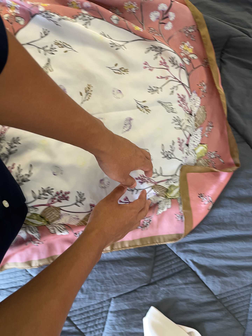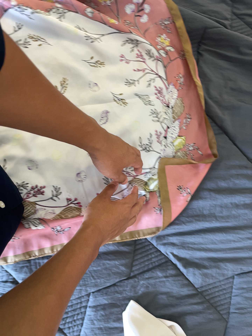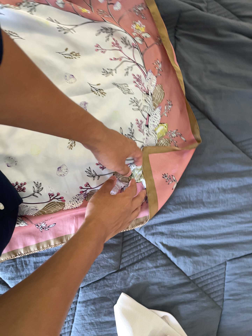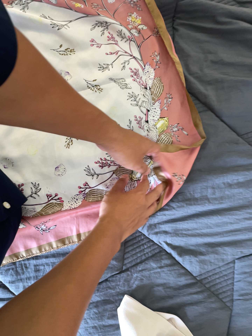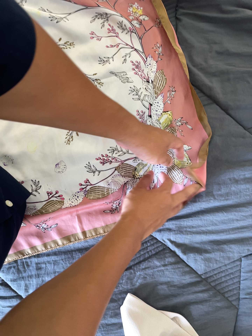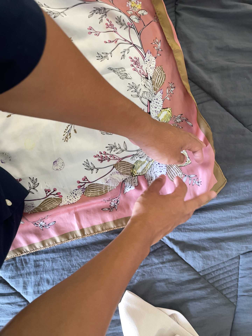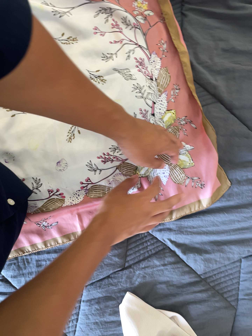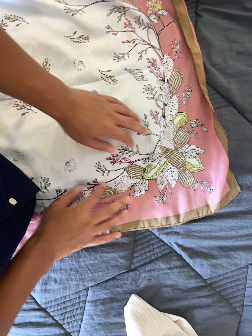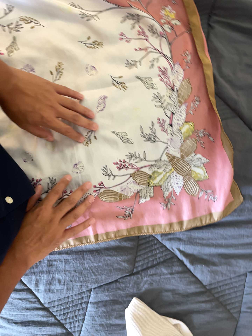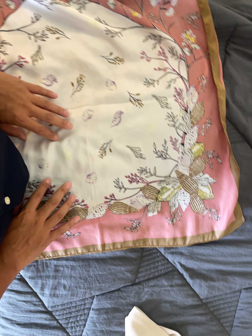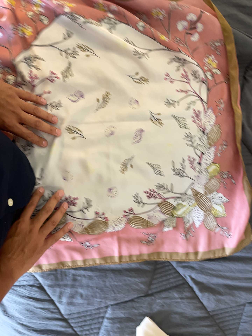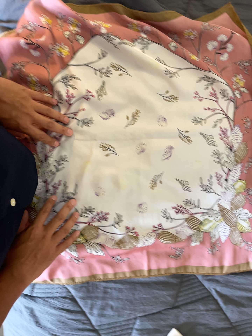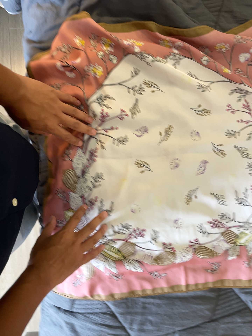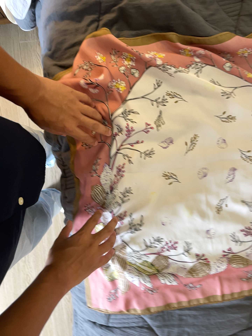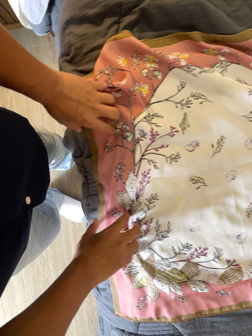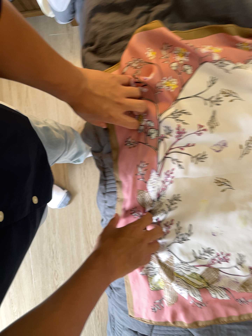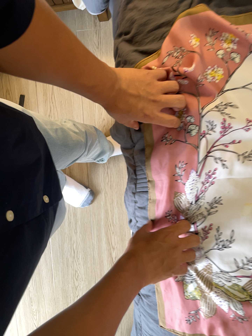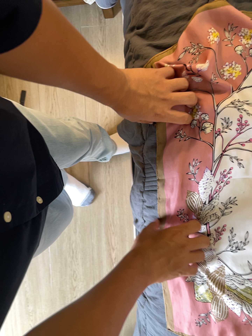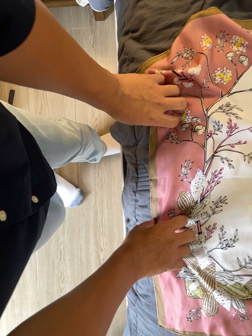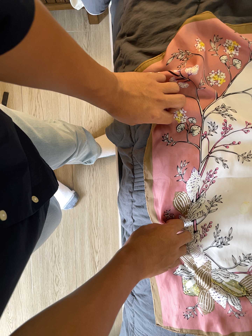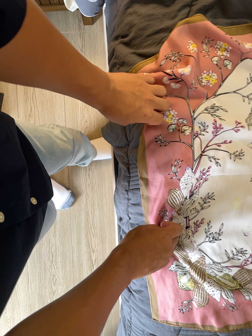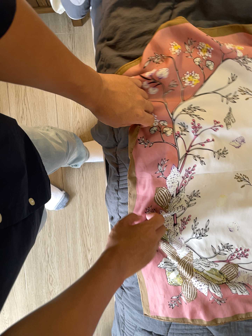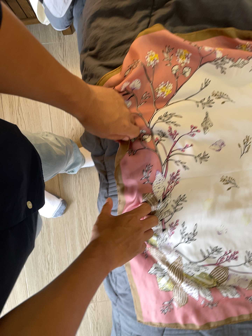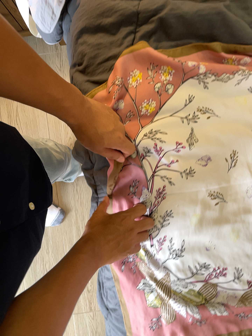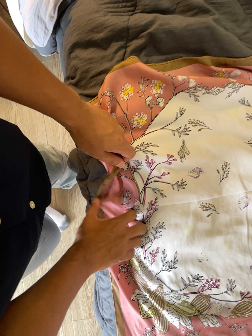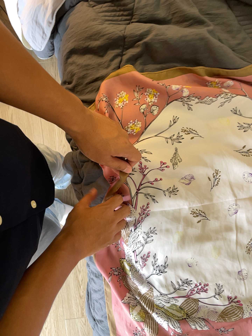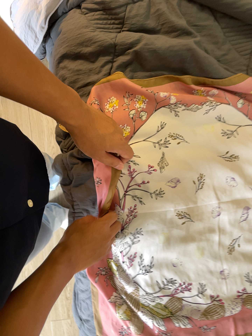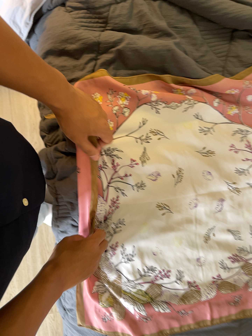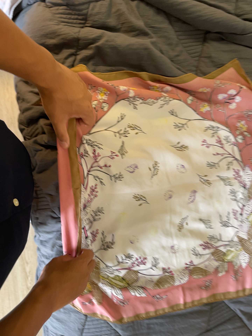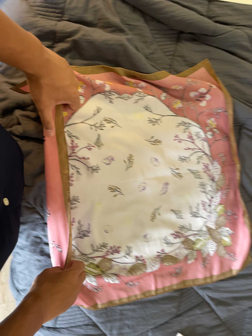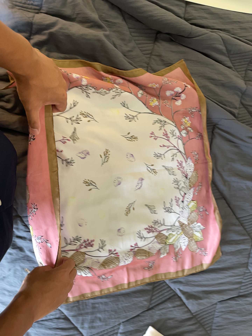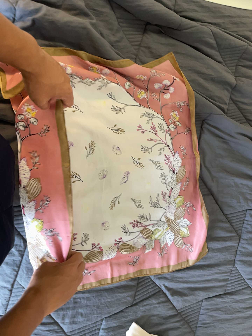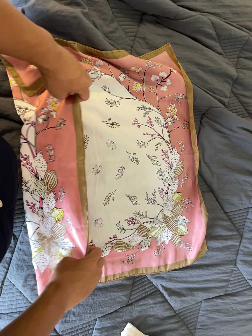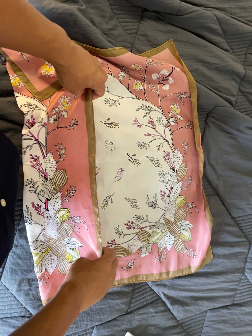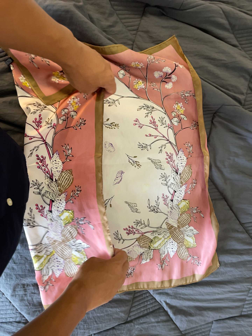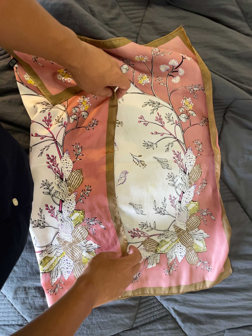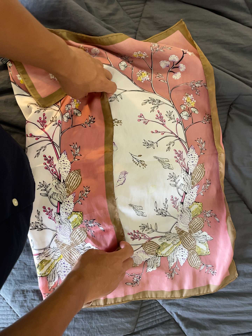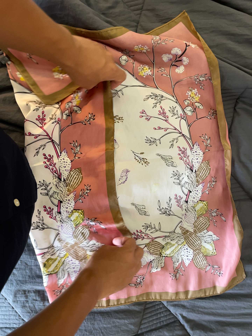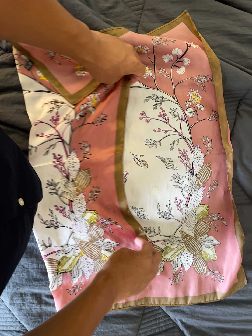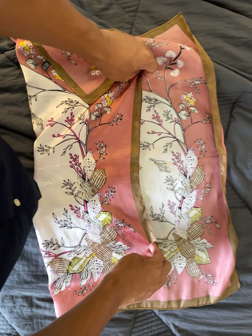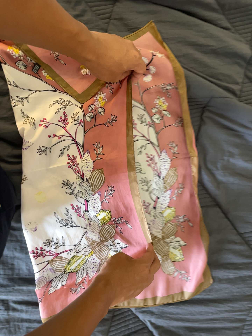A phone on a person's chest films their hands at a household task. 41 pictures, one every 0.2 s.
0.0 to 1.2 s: The camera travels to its right and forward, about 14 cm, so close, fixed things drift to the left.
1.2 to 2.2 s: The camera travels to its left and toward the top of its view, about 26 cm, so close, fixed things drift to the right. It rolls about its line of sight by about 15 degrees, and the scene rotates clockwise.
2.2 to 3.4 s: The scene slides to the right, as the camera pans about 10 degrees to its left. It travels to its left and forward, about 26 cm, so close, fixed things drift to the right.
3.4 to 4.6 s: The camera travels to its right, about 9 cm, so close, fixed things drift to the left.
4.6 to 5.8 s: The camera swings to its right by about 15 degrees, and the scene slides to the left. It travels backward, about 12 cm, so what stands in front gets smaller.
5.8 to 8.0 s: The camera travels to its right and forward, about 30 cm, so close, fixed things drift to the left.
The film runs forward here.
